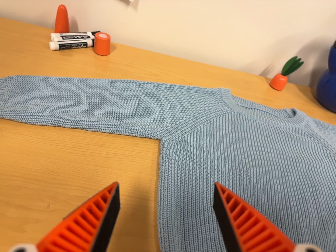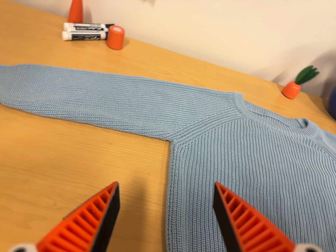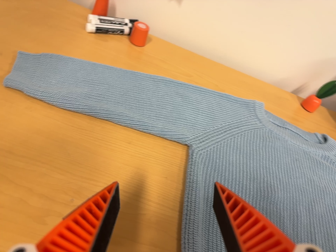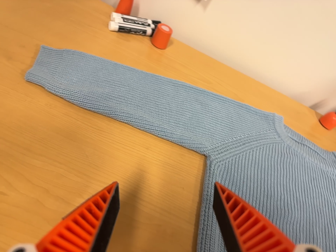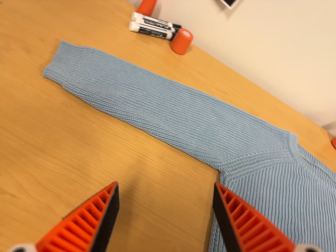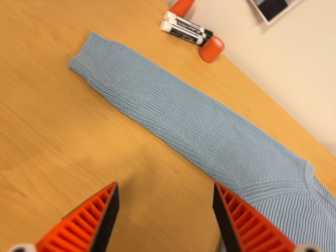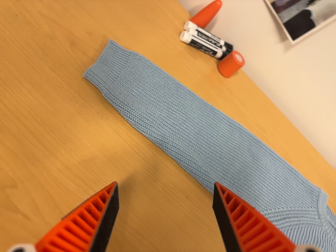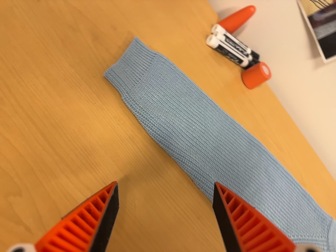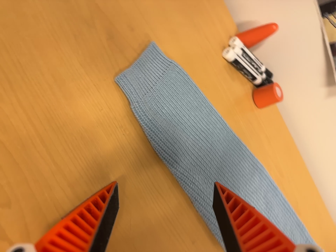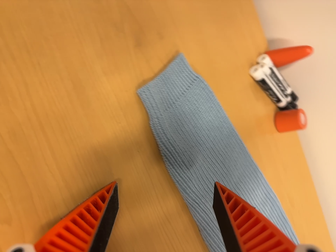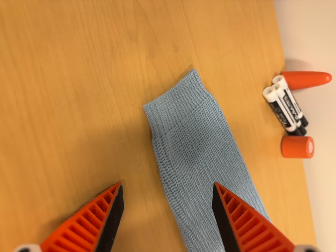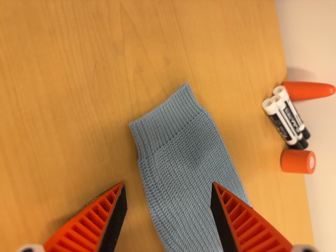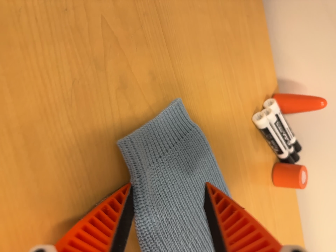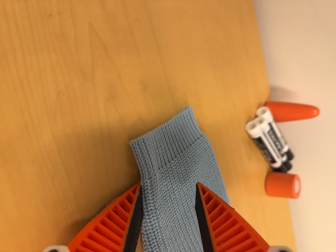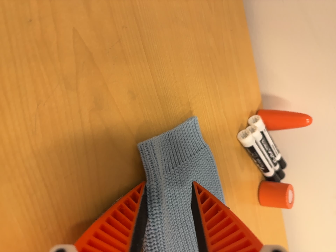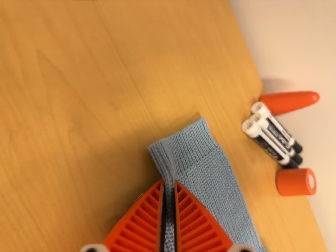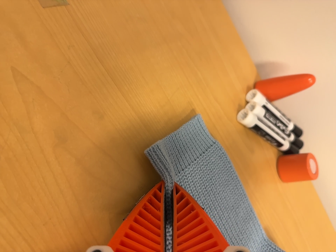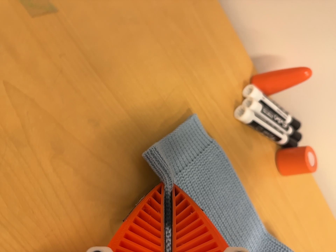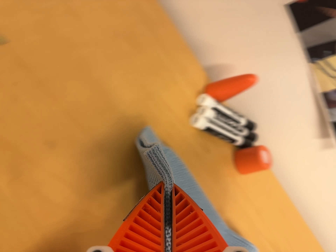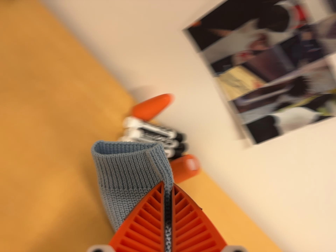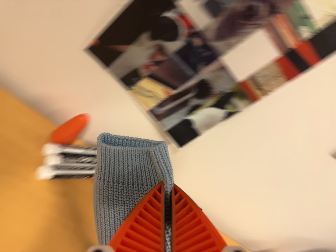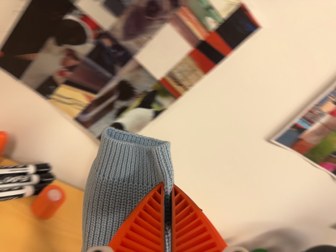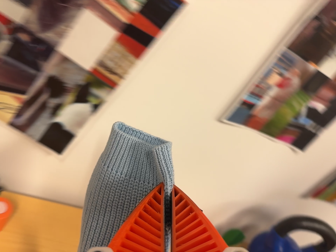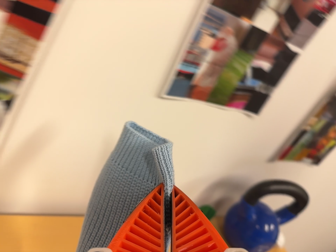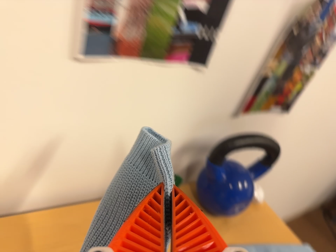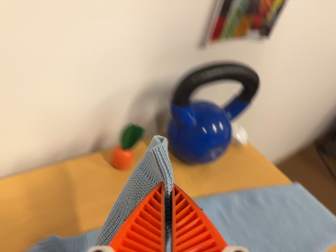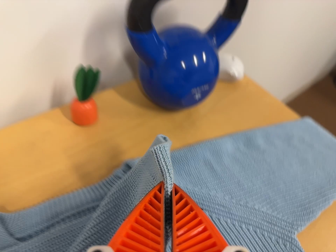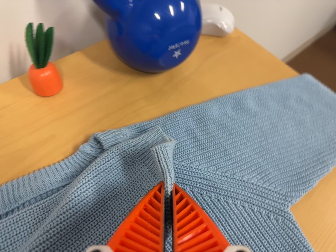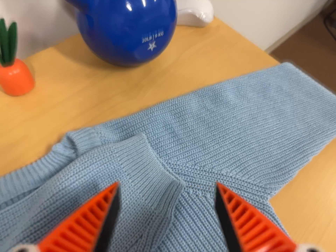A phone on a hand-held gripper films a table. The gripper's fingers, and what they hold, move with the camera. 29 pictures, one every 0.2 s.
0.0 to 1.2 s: The camera travels to its left, toward the top of its view and forward, about 18 cm, so close, fixed things drift to the right. It rolls about its line of sight by about 35 degrees, and the scene rotates clockwise.
1.2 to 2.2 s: The camera travels toward the top of its view and forward, about 14 cm, so close, fixed things drift downward. It rolls about its line of sight by about 30 degrees, and the scene rotates clockwise.
2.2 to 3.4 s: The camera travels forward, toward the top of its view and to its right, about 9 cm, so what stands in front looms larger. It rolls about its line of sight by about 20 degrees, and the scene rotates counterclockwise.
3.4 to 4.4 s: The scene slides to the left, as the camera pans about 30 degrees to its right. It travels to its right, about 26 cm, so close, fixed things drift to the left. It rolls about its line of sight by about 40 degrees, and the scene rotates counterclockwise.
4.4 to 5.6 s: The camera travels forward and to its right, about 50 cm. Its aim tips toward the bottom of its view by about 40 degrees, and the scene shifts upward. It rolls about its line of sight by about 40 degrees, and the scene rotates counterclockwise.
The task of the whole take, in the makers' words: left arm across.
The film runs forward here.
